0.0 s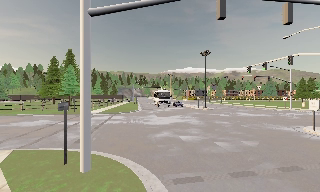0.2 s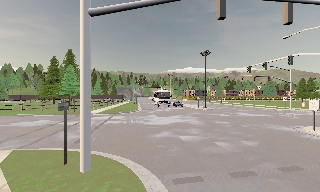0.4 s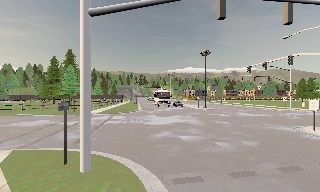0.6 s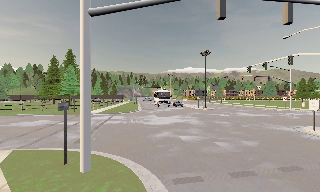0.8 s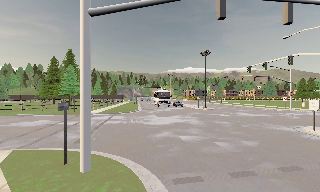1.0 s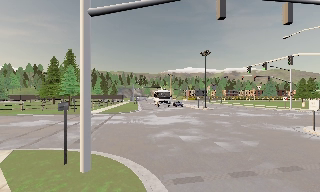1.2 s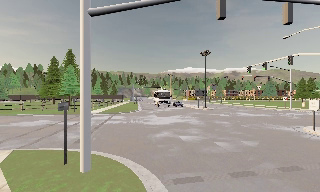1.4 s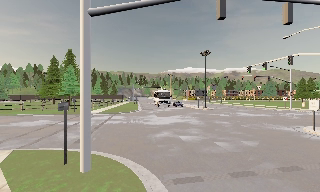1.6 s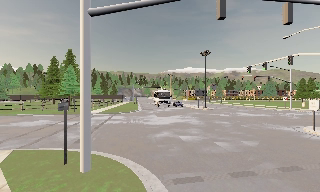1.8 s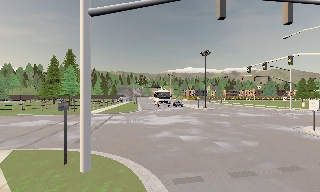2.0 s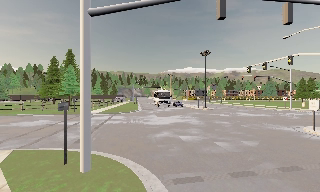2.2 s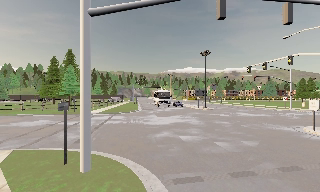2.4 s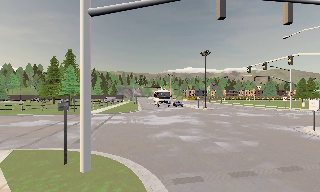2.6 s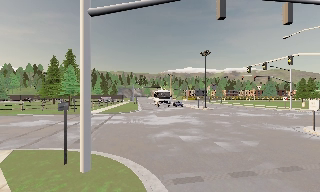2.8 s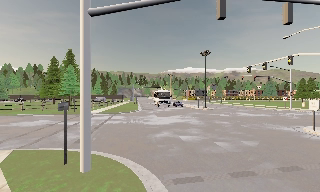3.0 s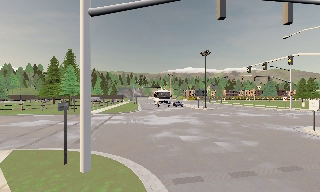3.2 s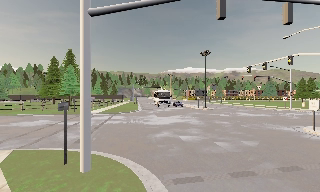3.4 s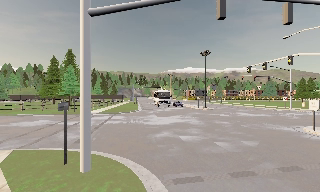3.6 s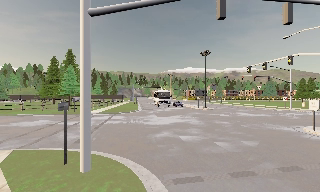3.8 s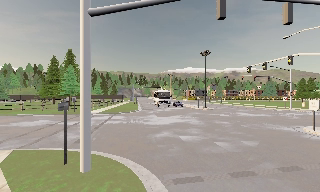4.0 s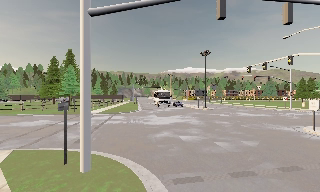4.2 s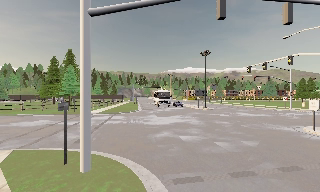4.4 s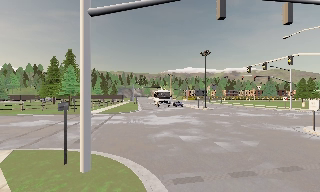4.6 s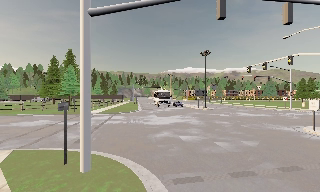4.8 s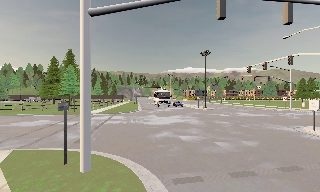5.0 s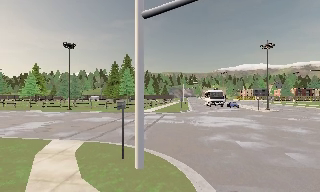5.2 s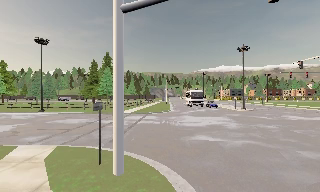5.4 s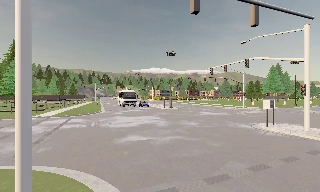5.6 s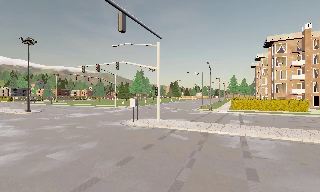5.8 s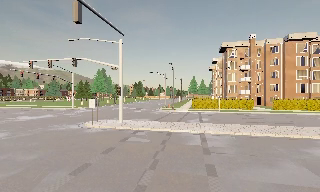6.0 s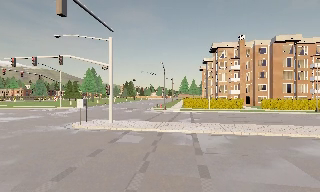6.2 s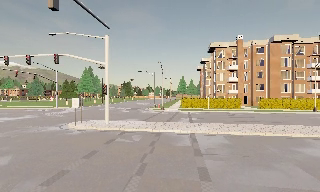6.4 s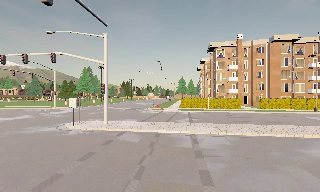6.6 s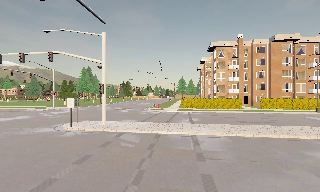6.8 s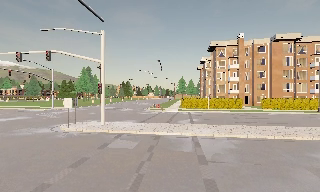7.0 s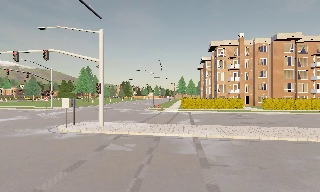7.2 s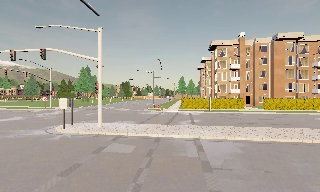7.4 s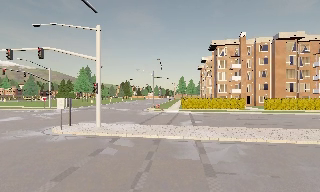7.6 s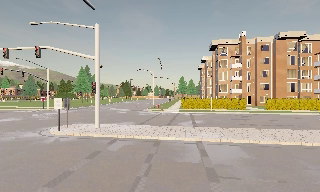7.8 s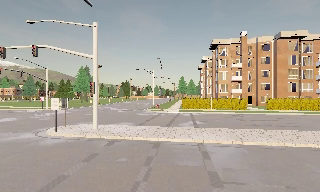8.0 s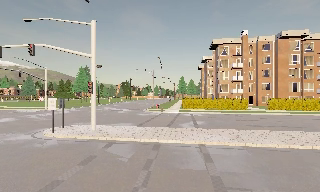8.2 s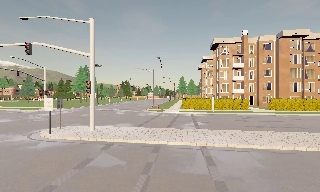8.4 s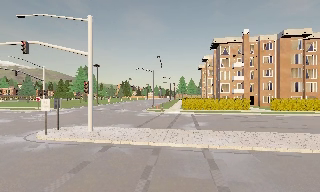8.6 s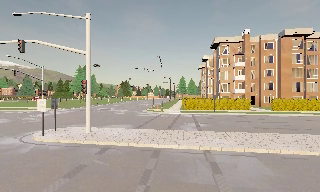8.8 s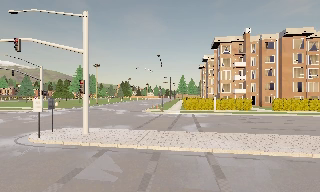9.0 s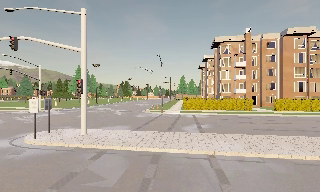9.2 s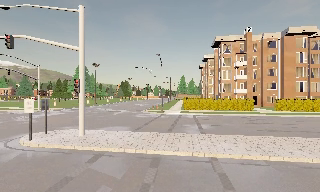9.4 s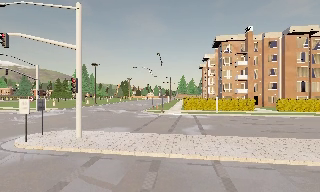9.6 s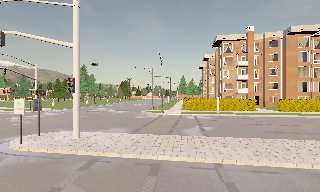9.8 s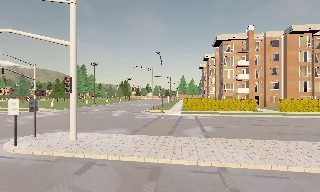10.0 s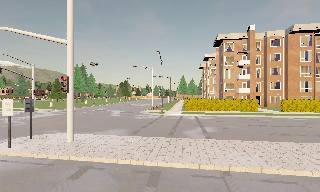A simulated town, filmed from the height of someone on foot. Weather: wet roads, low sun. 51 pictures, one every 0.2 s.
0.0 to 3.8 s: The camera keeps its place and its aim.
3.8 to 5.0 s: The camera pans to its left, which is counterclockwise from overhead, by about 20 degrees.
5.0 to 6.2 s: The camera pans to its right, which is clockwise from overhead, by about 90 degrees. It travels forward, about 2 m.
6.2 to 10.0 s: The camera travels forward, about 6 m, so what stands in front looms larger.
The film runs forward here.
